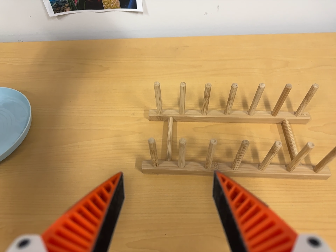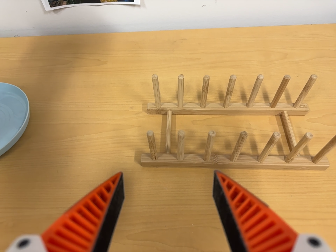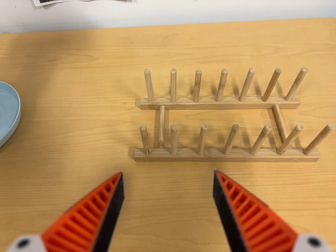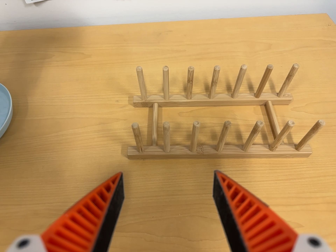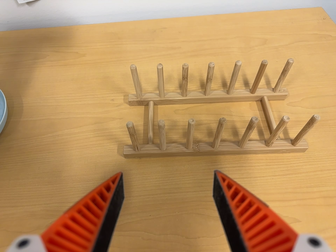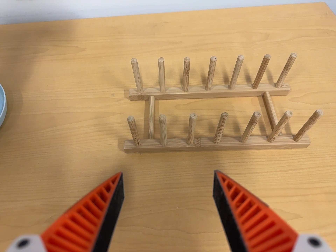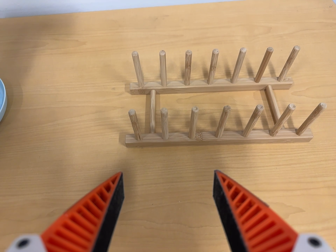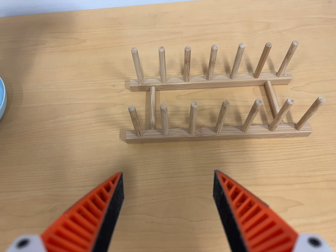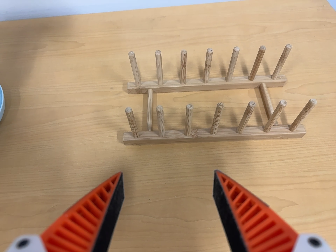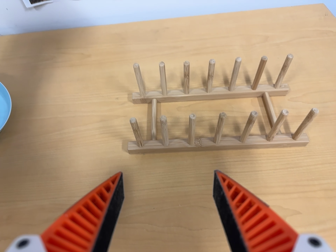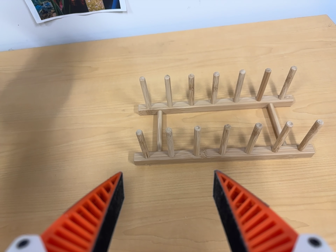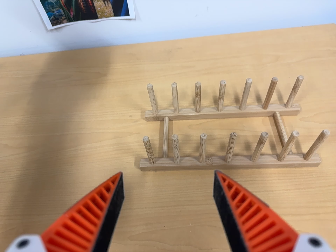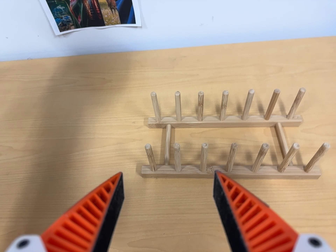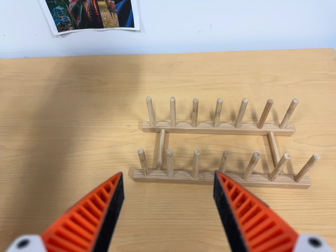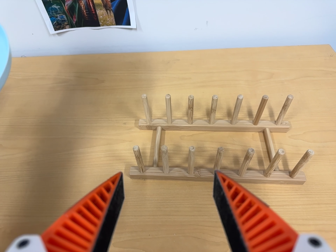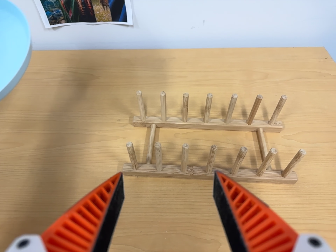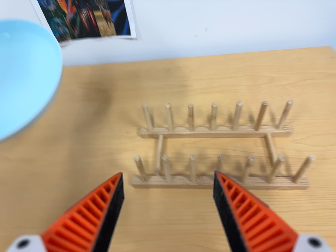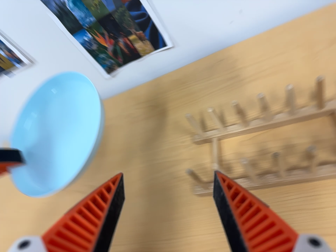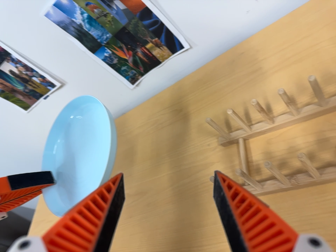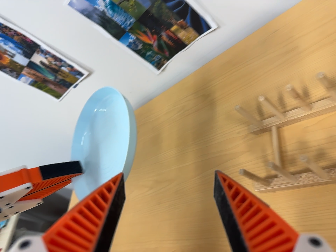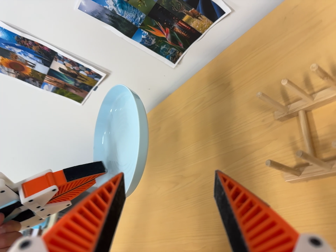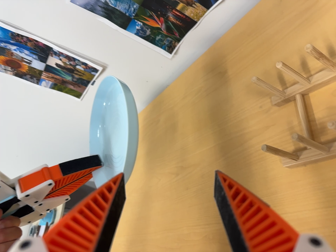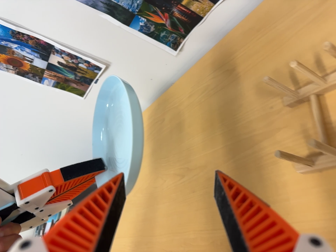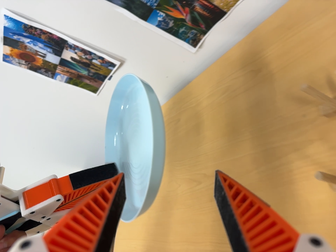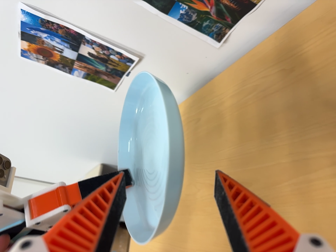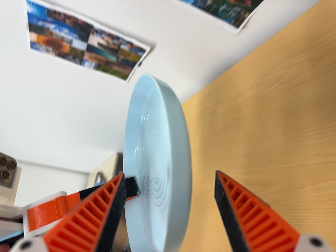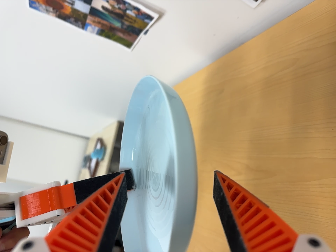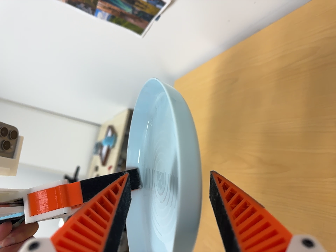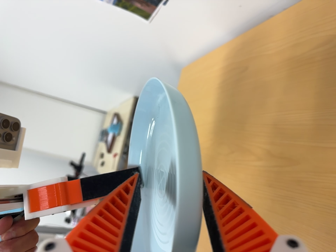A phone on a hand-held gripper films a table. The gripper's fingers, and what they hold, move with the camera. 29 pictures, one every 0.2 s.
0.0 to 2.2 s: The camera shifts only a little, or ends up much as it began.
2.2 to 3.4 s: The camera pans to its left by about 20 degrees. It travels to its right and toward the top of its view, about 9 cm. It rolls about its line of sight by about 15 degrees, and the scene rotates counterclockwise.
3.4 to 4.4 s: The camera pans to its left by about 25 degrees. It travels to its right, forward and toward the top of its view, about 8 cm. Its aim tips toward the bottom of its view by about 10 degrees. It rolls about its line of sight by about 15 degrees, and the scene rotates counterclockwise.
4.4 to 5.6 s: The scene slides to the right, as the camera pans about 15 degrees to its left. It travels forward and toward the top of its view, about 16 cm, so what stands in front looms larger. Its aim tips toward the bottom of its view by about 20 degrees. It rolls about its line of sight by about 10 degrees, and the scene rotates clockwise.
The film runs forward here.
